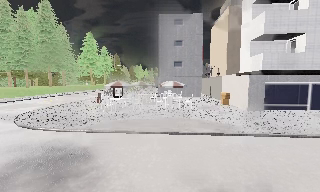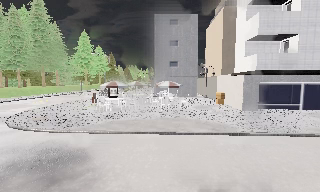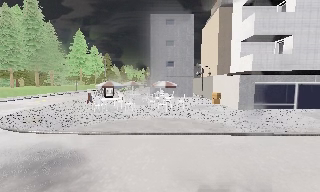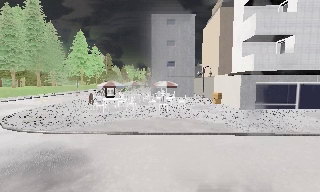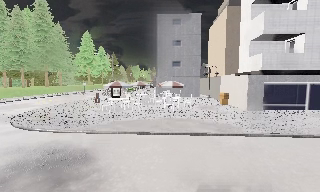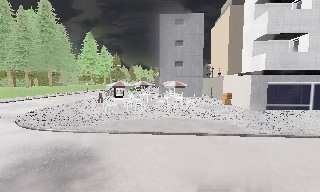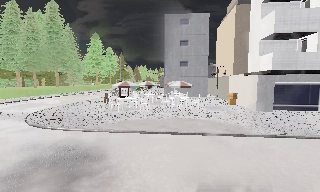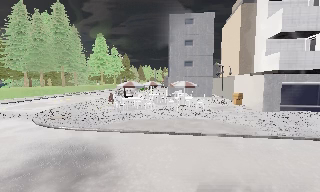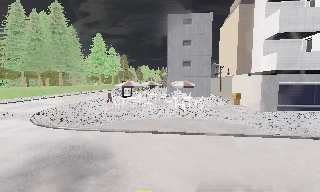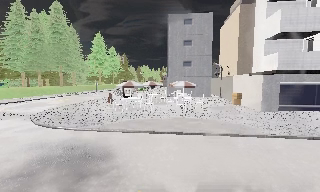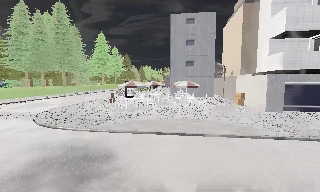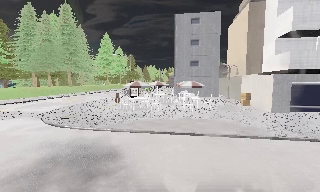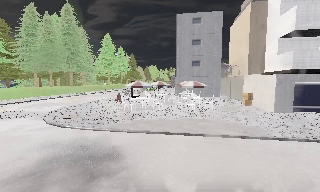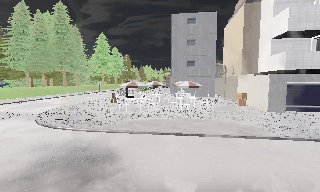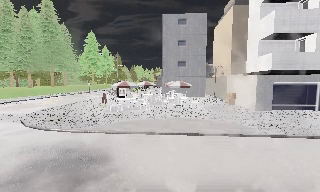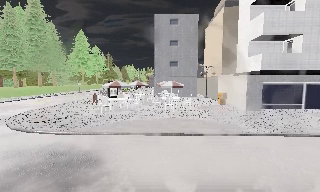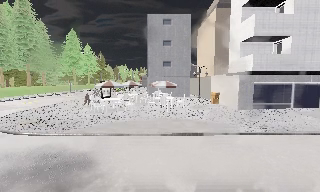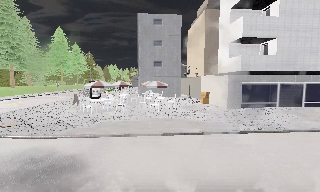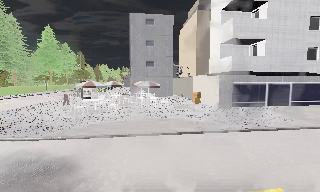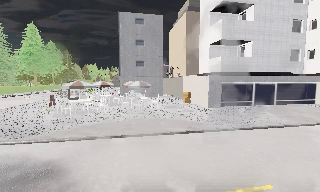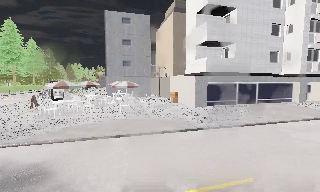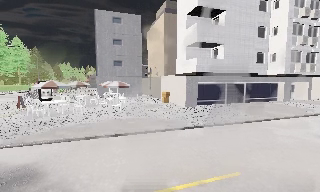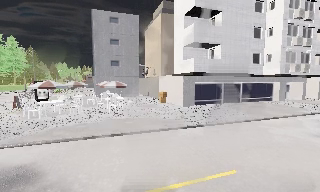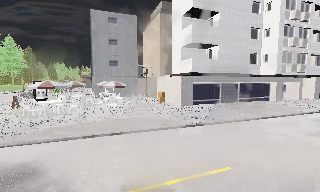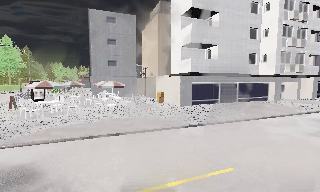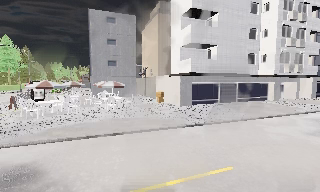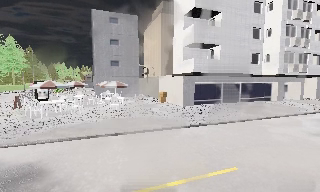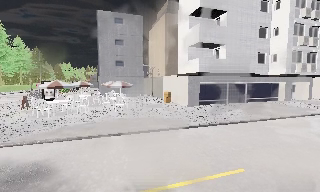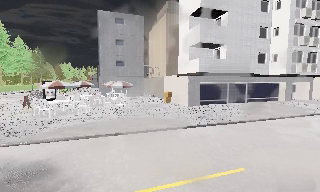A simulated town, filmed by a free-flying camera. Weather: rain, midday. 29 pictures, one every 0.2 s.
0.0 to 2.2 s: The camera shifts only a little, or ends up much as it began.
2.2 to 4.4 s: The camera swings to its right by about 30 degrees, and the scene slides to the left.
4.4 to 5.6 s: The camera shifts only a little, or ends up much as it began.
The film runs backward here.
